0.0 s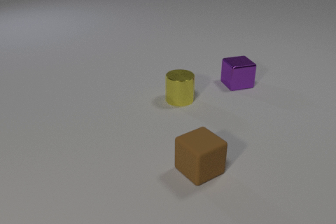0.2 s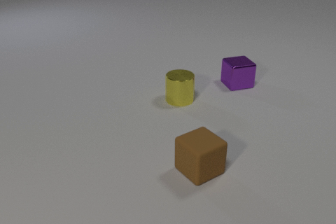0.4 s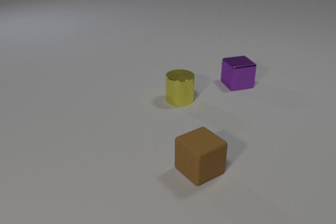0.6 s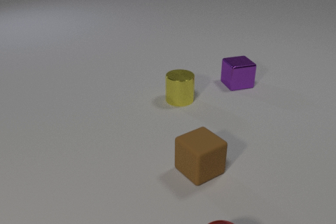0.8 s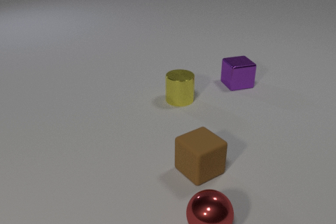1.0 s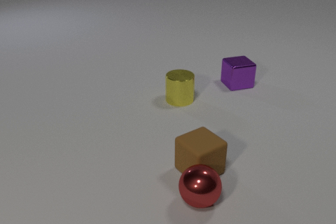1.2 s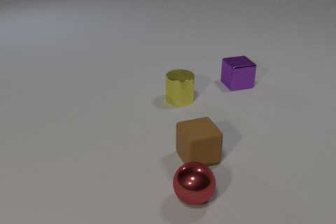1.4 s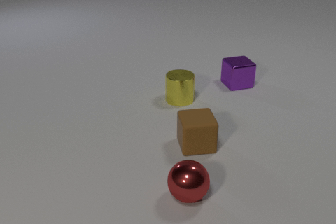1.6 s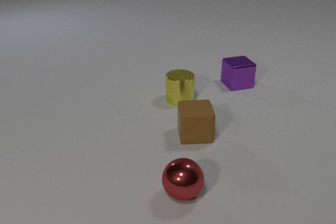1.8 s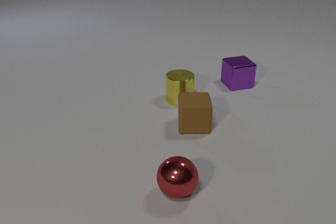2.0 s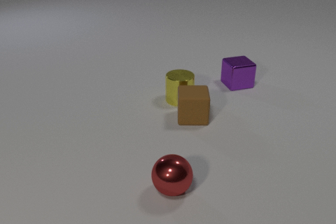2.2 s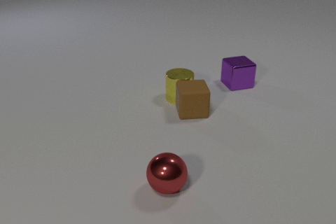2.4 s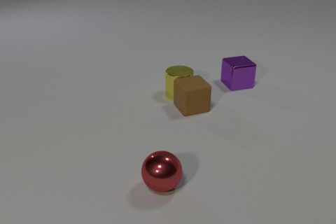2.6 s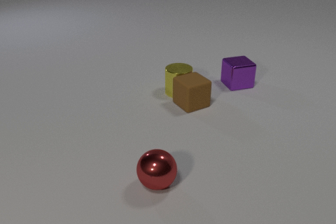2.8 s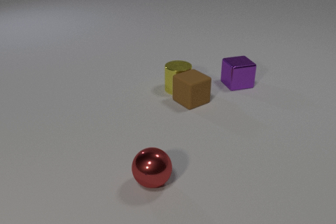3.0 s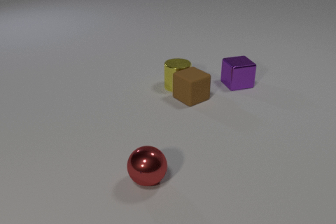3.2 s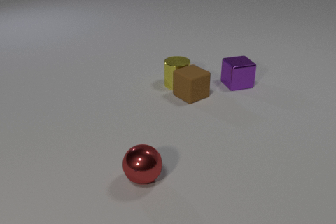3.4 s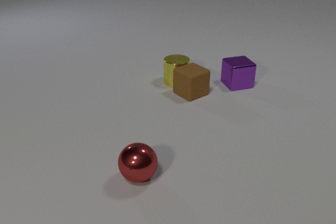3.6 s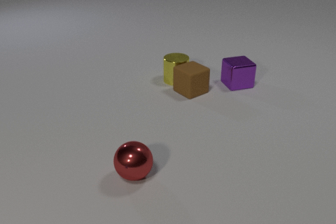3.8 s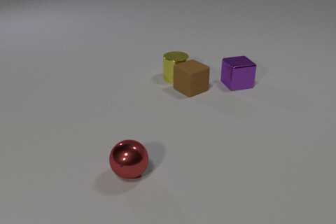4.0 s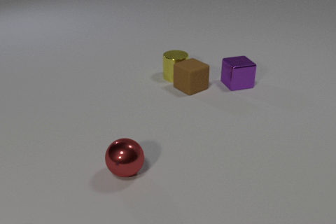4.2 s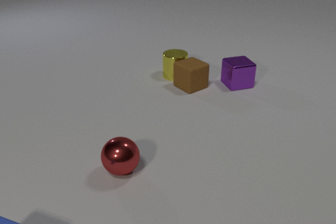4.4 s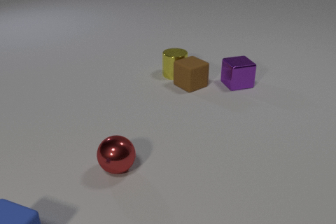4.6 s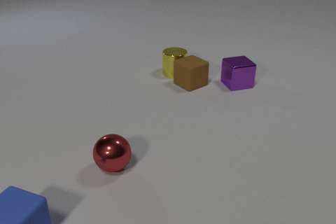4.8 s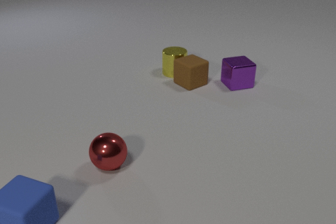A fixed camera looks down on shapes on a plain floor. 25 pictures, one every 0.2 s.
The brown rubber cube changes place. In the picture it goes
away from the camera.
0.0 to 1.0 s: The red metal sphere comes in at the bottom edge, rolls away from the camera. The red metal sphere and the brown rubber cube collide.
1.0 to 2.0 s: The red metal sphere rolls to the left and away from the camera. The brown rubber cube slides away from the camera, spins clockwise seen from above by about 30 degrees, its near face sliding to the left.
2.0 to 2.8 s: The red metal sphere rolls to the left and away from the camera. The brown rubber cube slides away from the camera, spins so that its near face slides to the right, counterclockwise seen from above. The yellow metal cylinder slides away from the camera. The brown rubber cube and the yellow metal cylinder collide.
2.8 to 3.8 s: The red metal sphere rolls to the left and away from the camera. The brown rubber cube slides away from the camera. The yellow metal cylinder slides away from the camera.
3.8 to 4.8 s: The red metal sphere rolls to the left and away from the camera. The brown rubber cube slides away from the camera. The yellow metal cylinder slides away from the camera. The blue rubber cube comes in at the bottom edge, slides away from the camera and to the right.
What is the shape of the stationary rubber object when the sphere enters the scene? cube.
How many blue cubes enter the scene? 1.
How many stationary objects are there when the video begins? 3.
